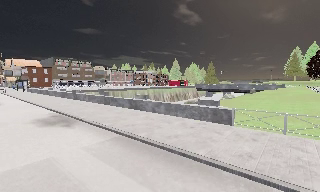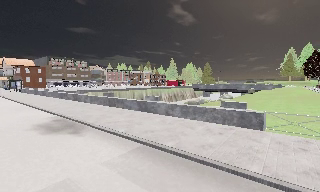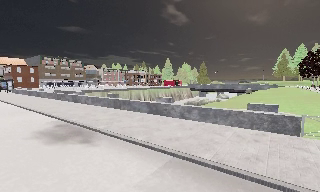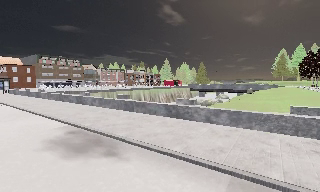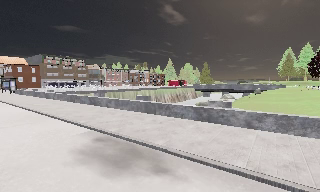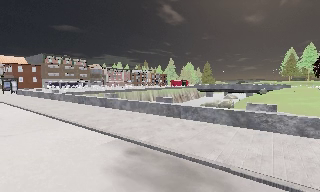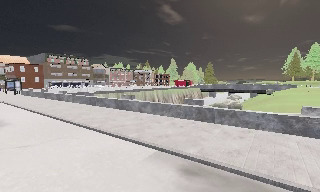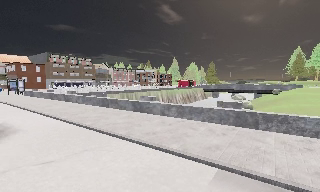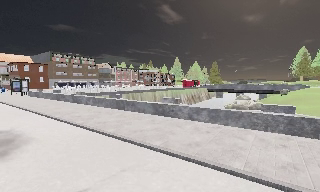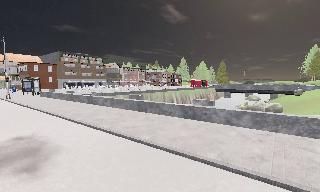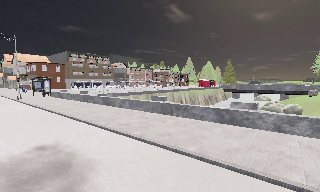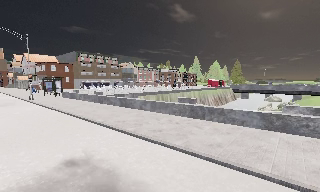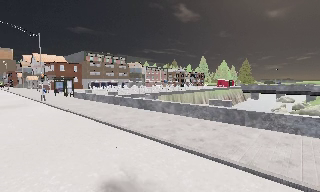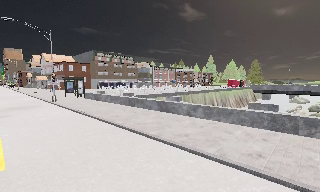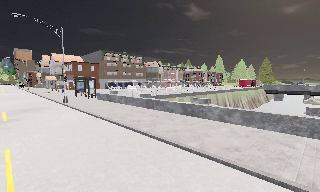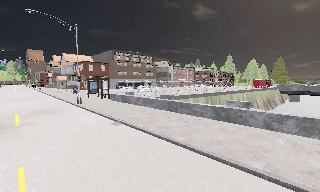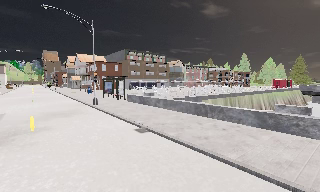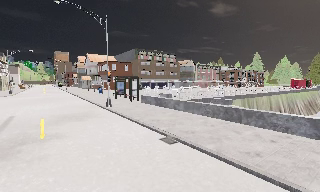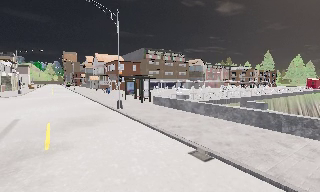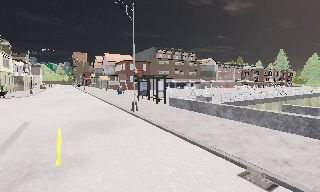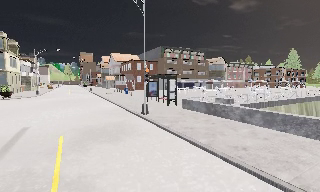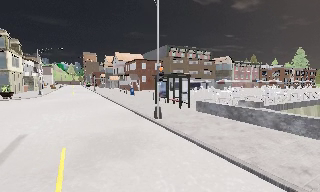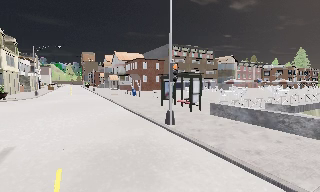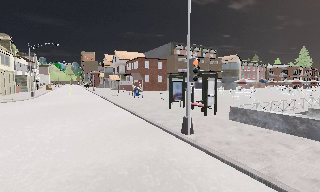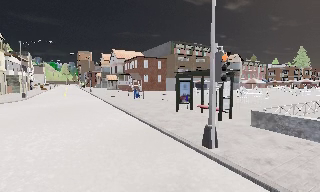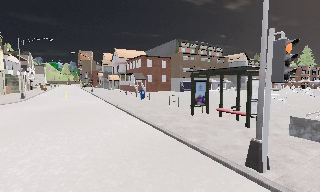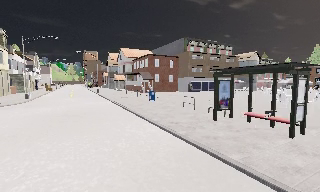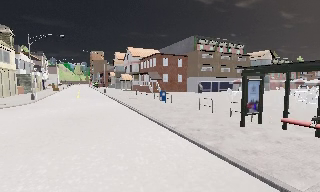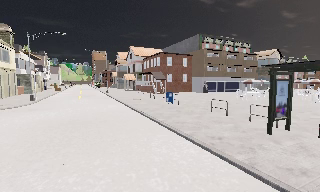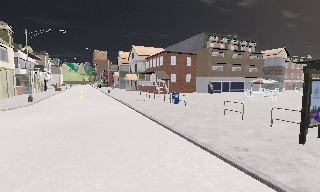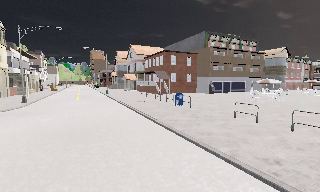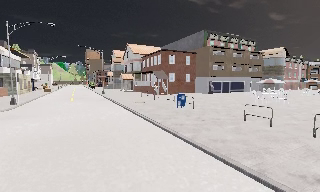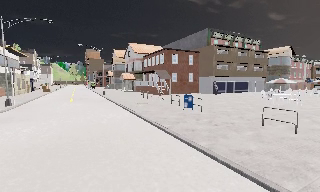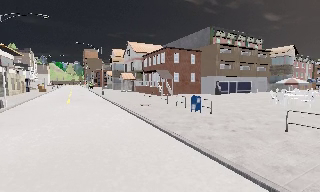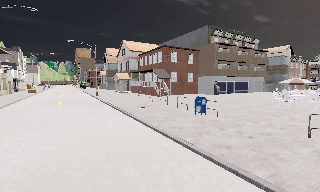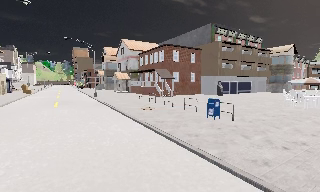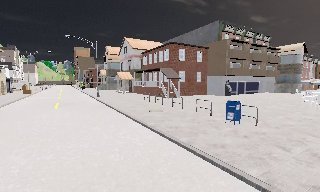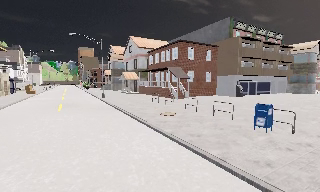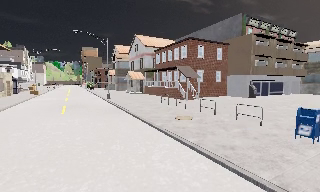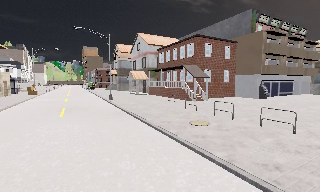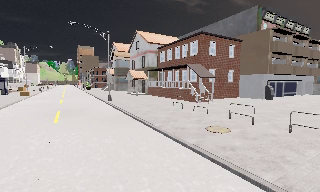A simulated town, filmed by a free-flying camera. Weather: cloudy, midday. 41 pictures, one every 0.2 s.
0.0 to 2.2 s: The camera travels to its left and forward, about 19 m, so close, fixed things drift to the right.
2.2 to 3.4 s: The camera pans to its left, which is counterclockwise from overhead, by about 15 degrees. It travels forward and to its left, about 10 m, so what stands in front looms larger.
3.4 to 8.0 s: The camera travels forward and to its left, about 30 m, so what stands in front looms larger.
The film runs forward here.
